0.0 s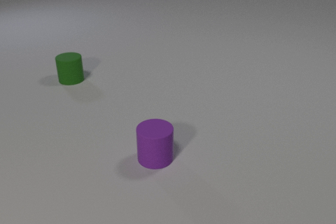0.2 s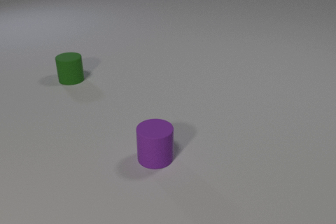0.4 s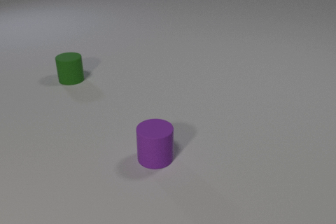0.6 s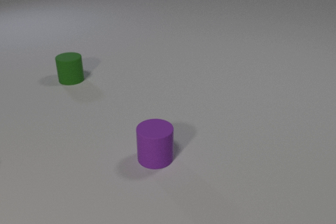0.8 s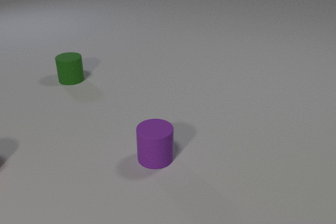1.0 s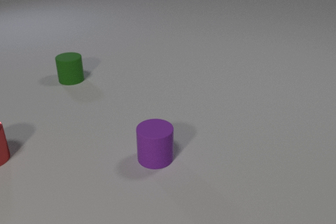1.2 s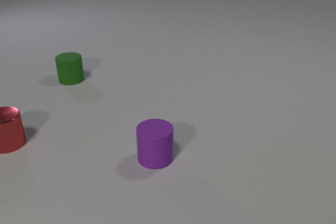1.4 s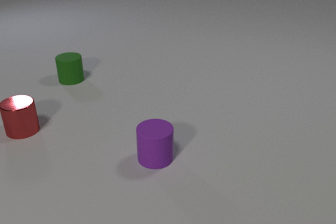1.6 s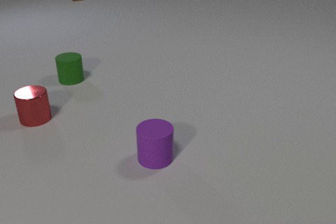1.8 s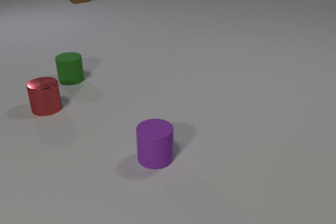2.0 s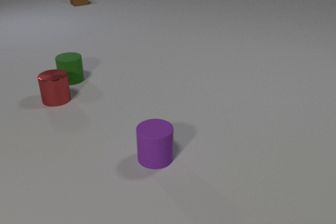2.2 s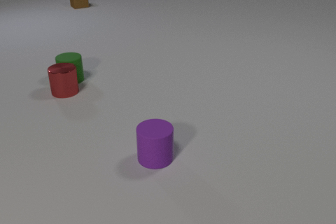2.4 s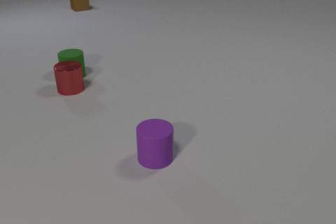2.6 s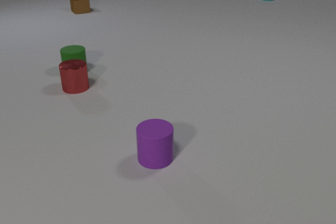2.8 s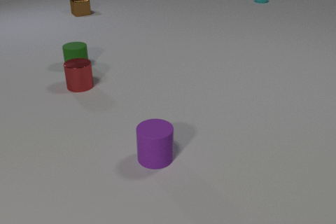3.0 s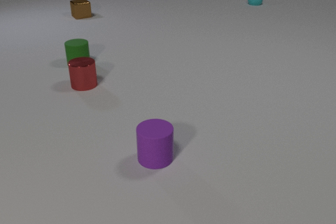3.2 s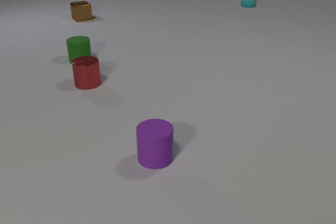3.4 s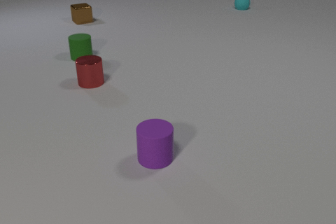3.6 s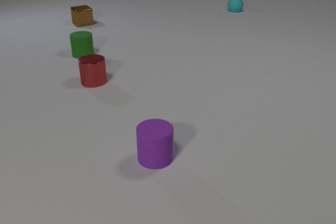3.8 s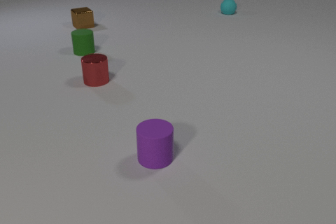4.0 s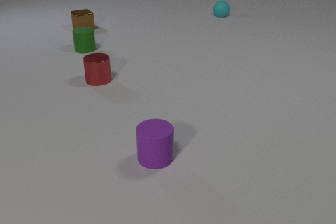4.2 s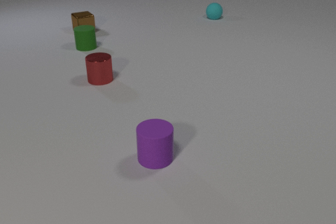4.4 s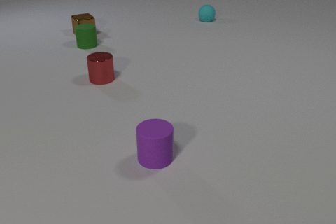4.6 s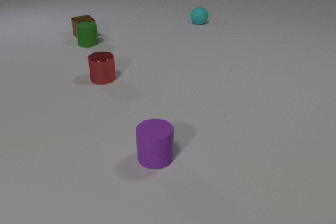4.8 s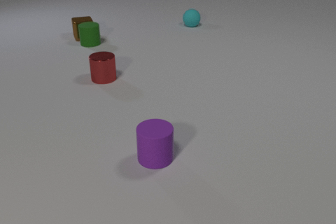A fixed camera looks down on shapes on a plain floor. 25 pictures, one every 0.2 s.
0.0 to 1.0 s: The red metal cylinder comes in at the left edge, slides away from the camera and to the right.
1.0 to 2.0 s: The red metal cylinder slides away from the camera and to the right. The brown metal cube comes in at the top edge, slides toward the camera.
2.0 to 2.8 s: The red metal cylinder slides away from the camera and to the right. The green rubber cylinder slides away from the camera. The brown metal cube slides toward the camera. The cyan rubber sphere comes in at the top edge, rolls toward the camera and to the left. The red metal cylinder and the green rubber cylinder collide.
2.8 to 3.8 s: The red metal cylinder slides to the right and away from the camera. The green rubber cylinder slides away from the camera. The brown metal cube slides toward the camera. The cyan rubber sphere rolls toward the camera and to the left.
3.8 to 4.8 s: The red metal cylinder slides to the right. The green rubber cylinder slides away from the camera. The brown metal cube slides toward the camera. The cyan rubber sphere rolls toward the camera and to the left. The green rubber cylinder and the brown metal cube collide.
What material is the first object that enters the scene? metal.
How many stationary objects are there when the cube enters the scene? 2.
Are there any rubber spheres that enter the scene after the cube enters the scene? yes.
